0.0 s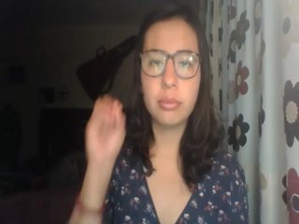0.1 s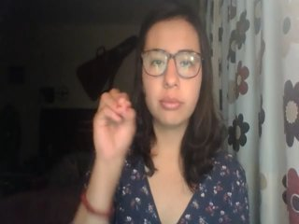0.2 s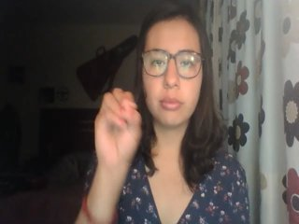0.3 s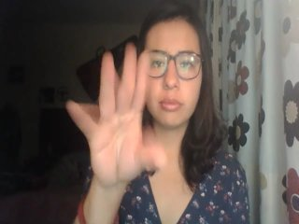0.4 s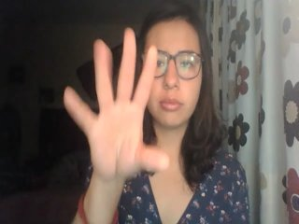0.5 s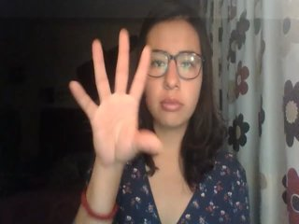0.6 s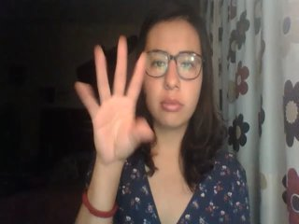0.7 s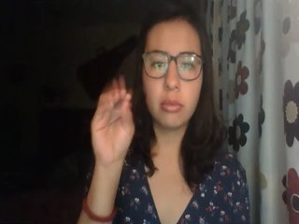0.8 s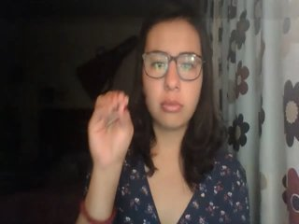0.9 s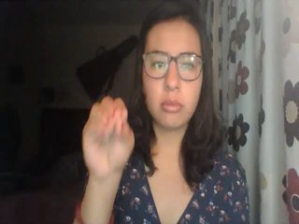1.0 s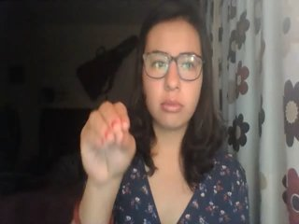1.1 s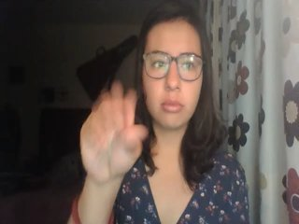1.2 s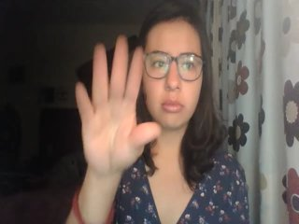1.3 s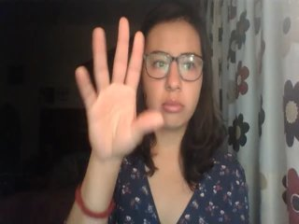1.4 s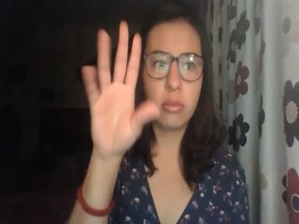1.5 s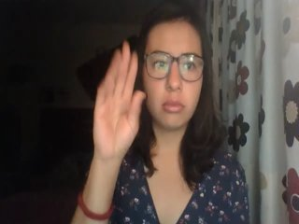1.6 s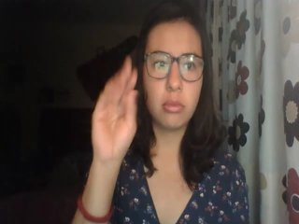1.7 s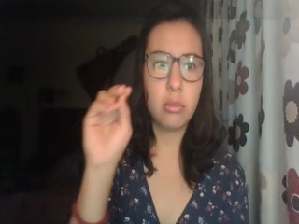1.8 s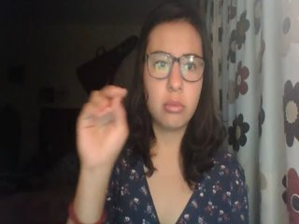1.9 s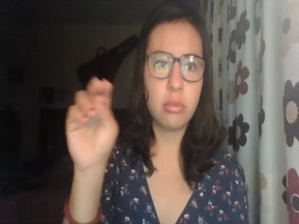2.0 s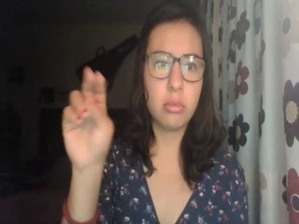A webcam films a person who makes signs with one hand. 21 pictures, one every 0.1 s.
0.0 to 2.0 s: Open twice.
